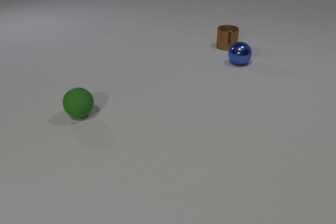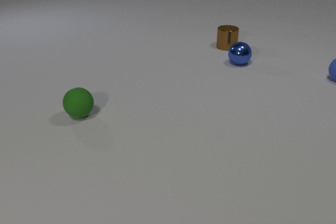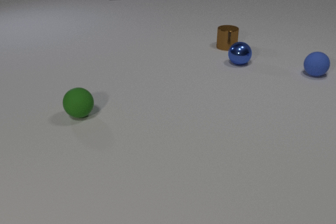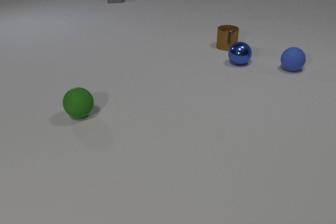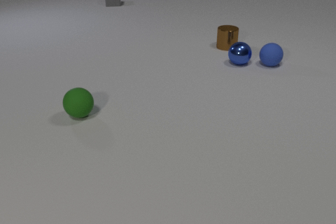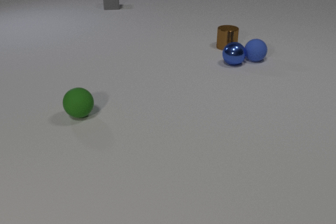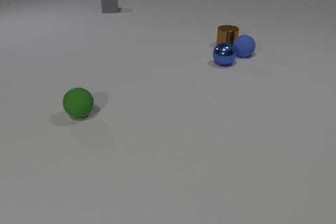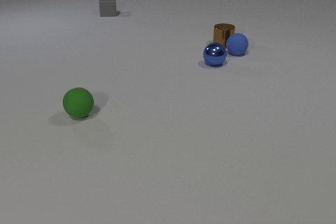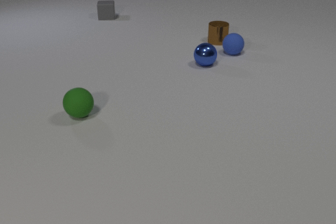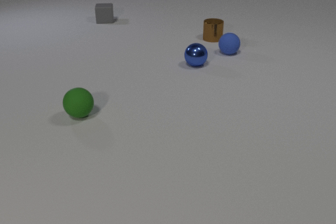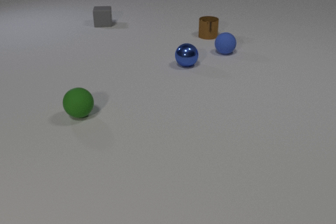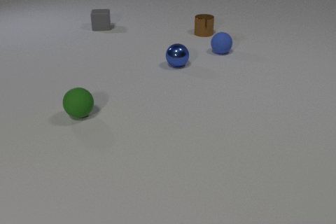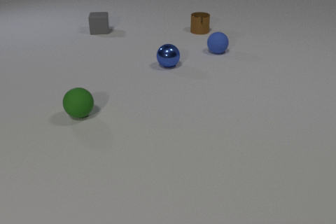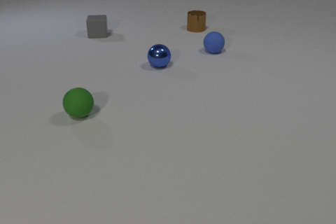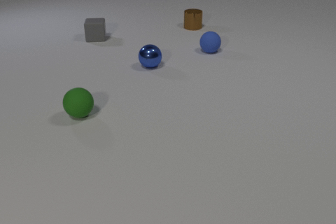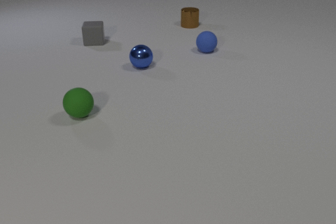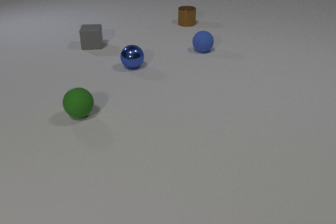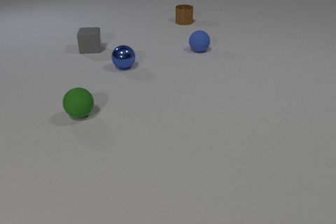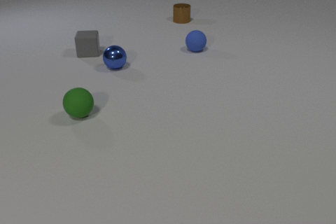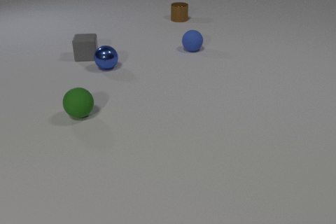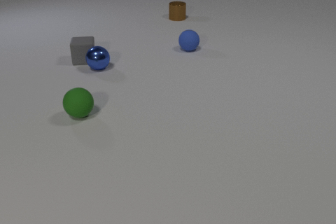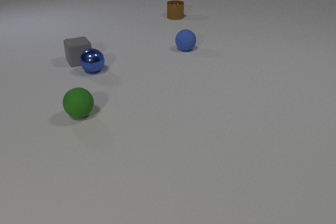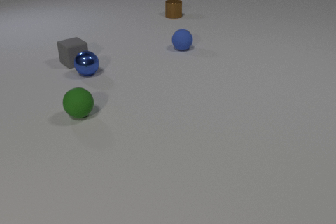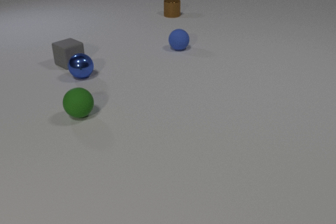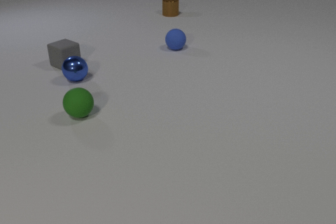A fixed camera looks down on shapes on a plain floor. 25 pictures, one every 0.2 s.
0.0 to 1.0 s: The blue rubber sphere comes in at the right edge, rolls to the left. The blue metal sphere rolls to the left. The gray rubber cube comes in at the top edge, slides toward the camera. The blue rubber sphere and the blue metal sphere collide.
1.0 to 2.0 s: The blue rubber sphere rolls to the left and away from the camera. The blue metal sphere rolls to the left. The brown metal cylinder slides away from the camera and to the left. The gray rubber cube slides toward the camera. The blue rubber sphere and the brown metal cylinder collide.
2.0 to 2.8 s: The blue rubber sphere rolls to the left. The blue metal sphere rolls to the left. The brown metal cylinder slides away from the camera and to the left. The gray rubber cube slides toward the camera.
2.8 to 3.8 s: The blue rubber sphere rolls to the left. The blue metal sphere rolls to the left. The brown metal cylinder slides away from the camera and to the left. The gray rubber cube slides toward the camera.
3.8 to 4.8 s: The blue rubber sphere rolls to the left. The blue metal sphere rolls to the left and toward the camera. The brown metal cylinder slides away from the camera and to the left. The gray rubber cube slides to the left and toward the camera, spins so that its near face slides to the right, counterclockwise seen from above. The blue metal sphere and the gray rubber cube collide.
Are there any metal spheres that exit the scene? no.
What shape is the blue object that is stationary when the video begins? sphere.
How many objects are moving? 4.
